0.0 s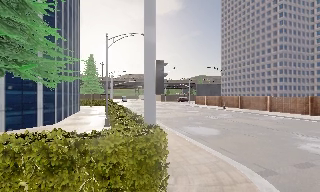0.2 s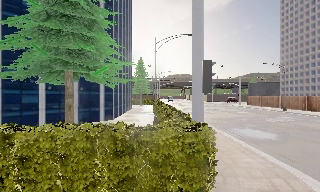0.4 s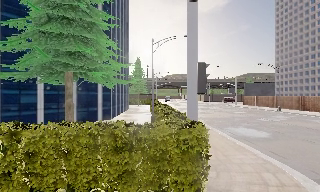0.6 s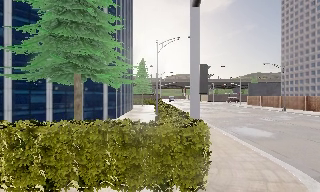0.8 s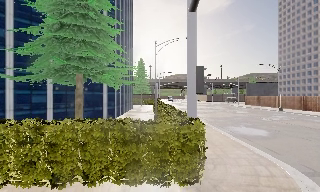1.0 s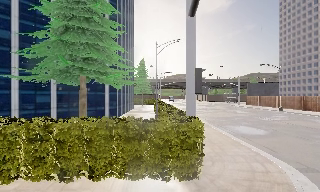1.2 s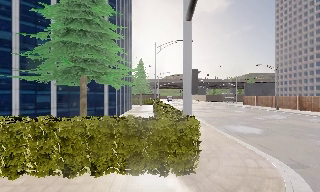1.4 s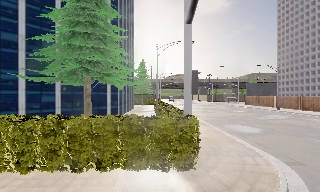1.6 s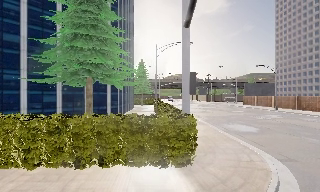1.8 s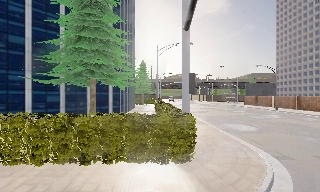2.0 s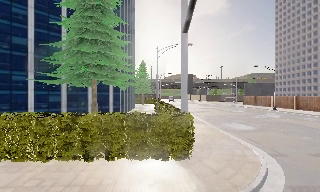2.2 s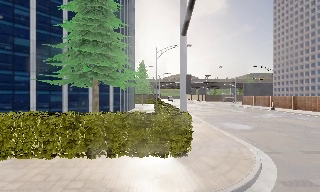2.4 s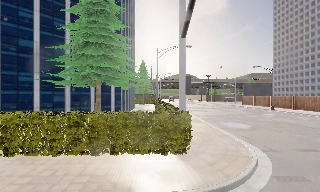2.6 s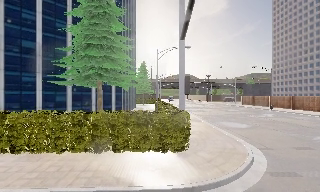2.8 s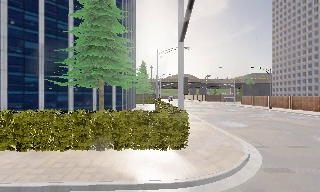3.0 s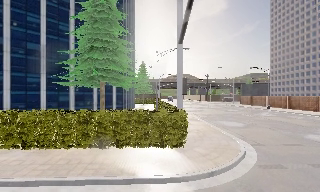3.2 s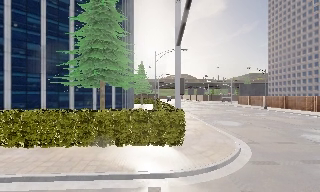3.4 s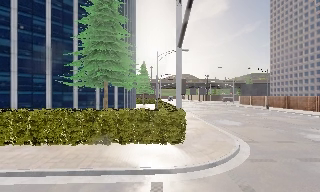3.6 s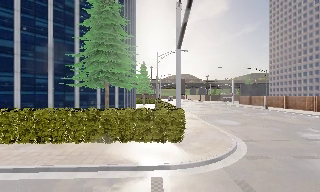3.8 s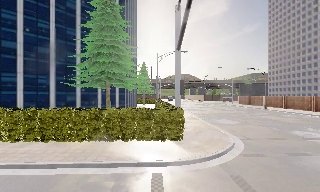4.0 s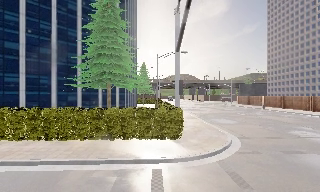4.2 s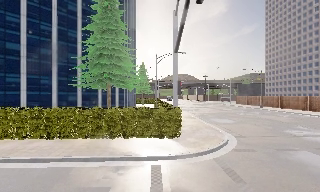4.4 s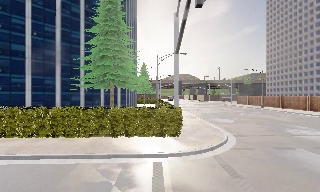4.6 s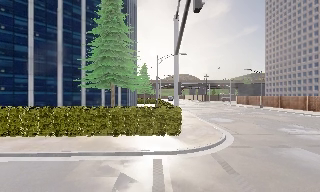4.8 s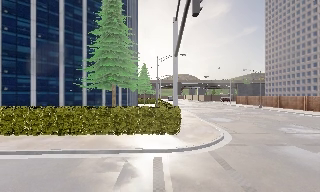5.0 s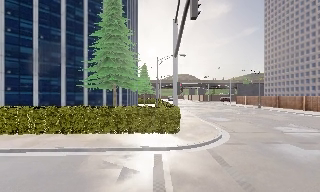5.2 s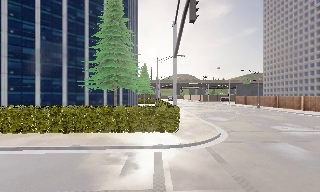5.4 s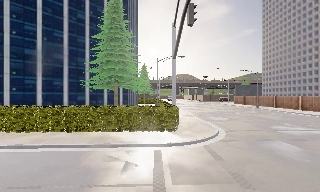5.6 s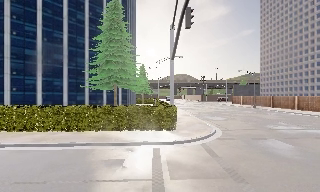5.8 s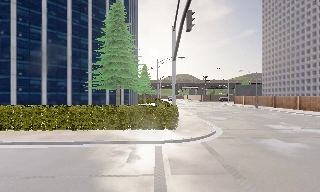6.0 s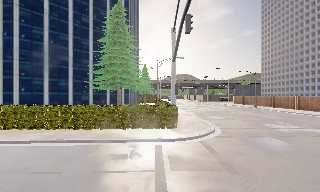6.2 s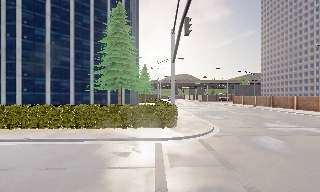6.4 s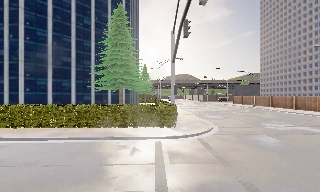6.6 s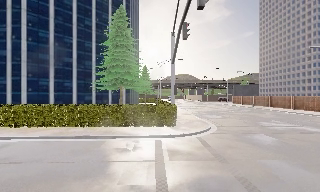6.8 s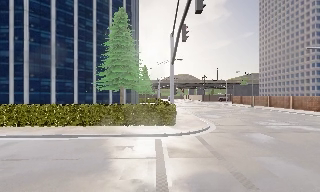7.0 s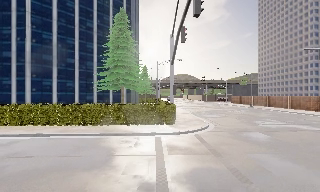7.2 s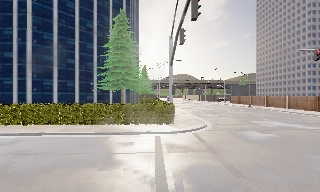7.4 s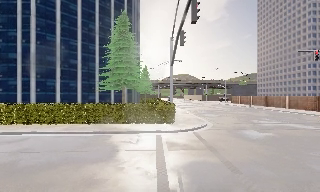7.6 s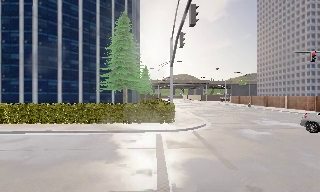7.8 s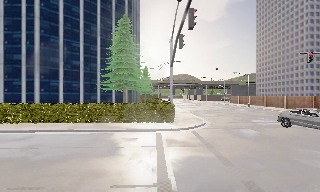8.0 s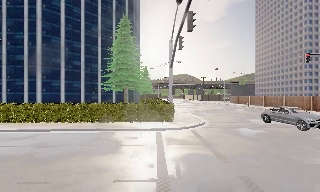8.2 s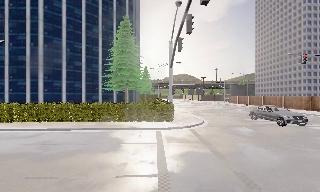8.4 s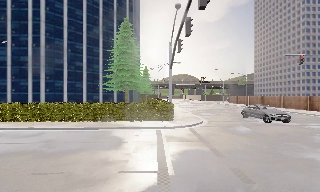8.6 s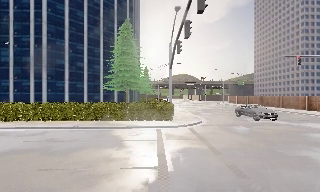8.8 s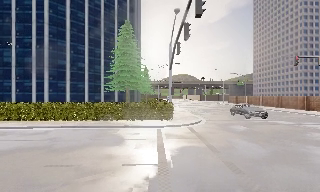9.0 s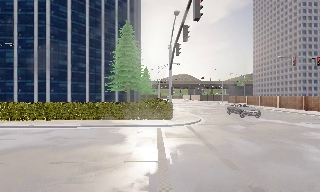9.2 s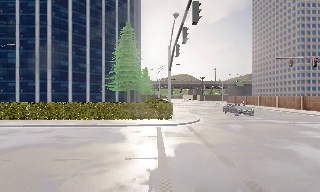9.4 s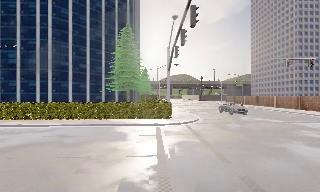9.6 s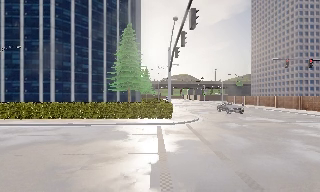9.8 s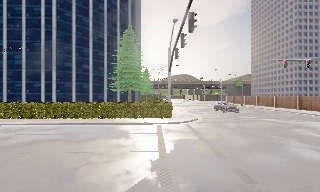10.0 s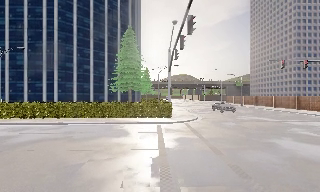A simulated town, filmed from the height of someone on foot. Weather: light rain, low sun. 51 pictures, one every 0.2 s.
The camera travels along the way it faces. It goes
backward.
0.0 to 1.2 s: The scene slides to the right, as the camera pans about 15 degrees to its left. It travels backward, about 1.5 m, so what stands in front gets smaller.
1.2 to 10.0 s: The camera travels backward, about 12 m, so what stands in front gets smaller.
The film runs backward here.
